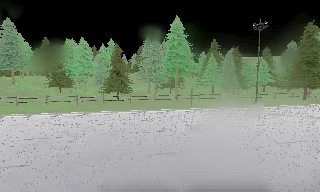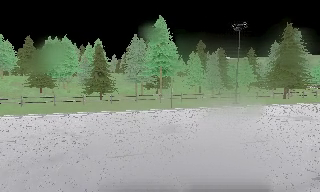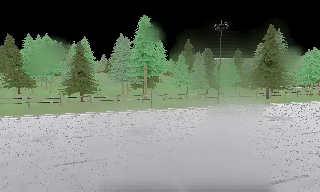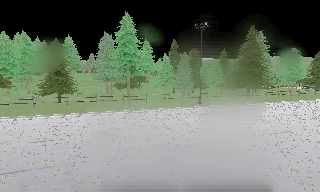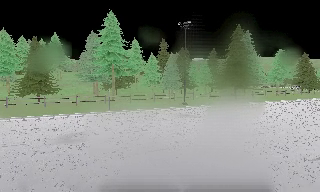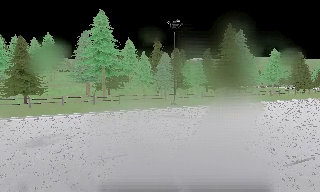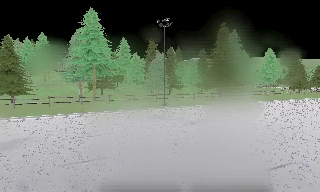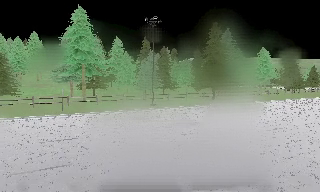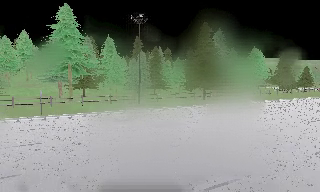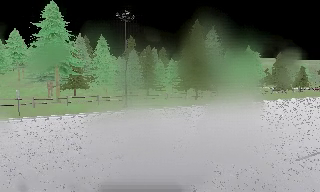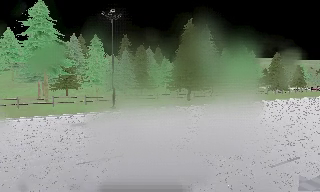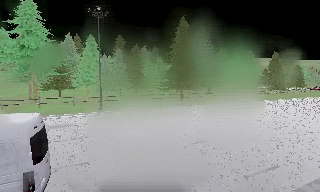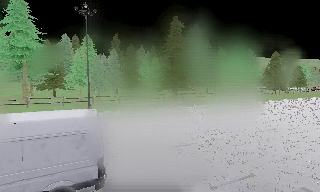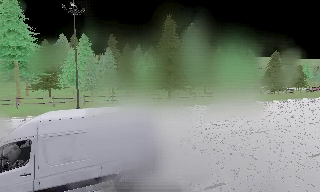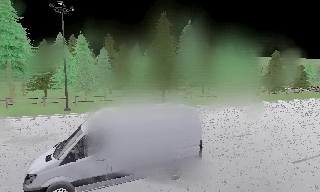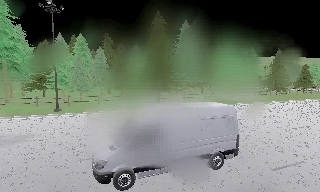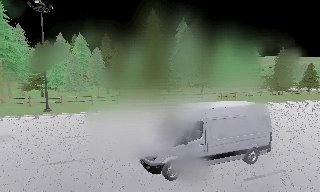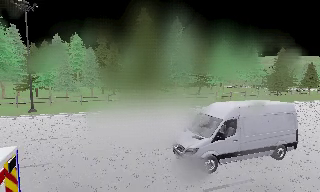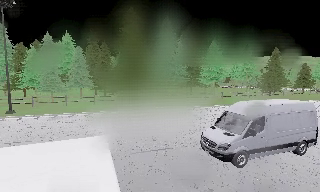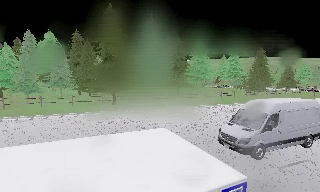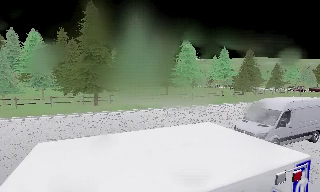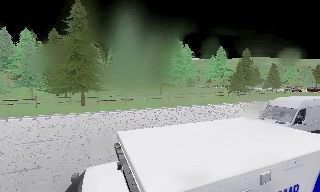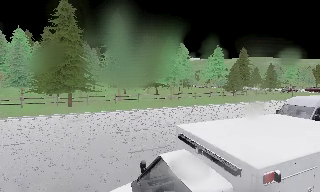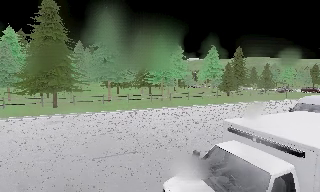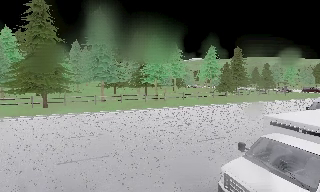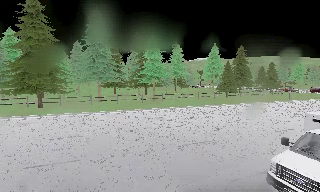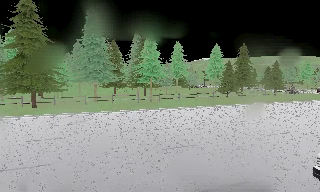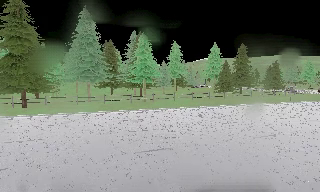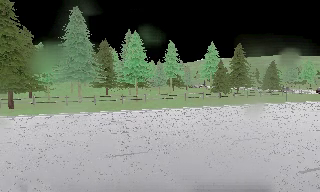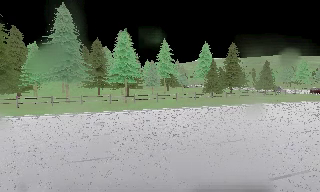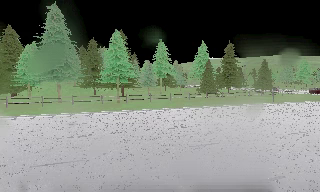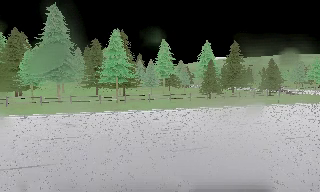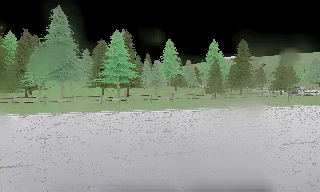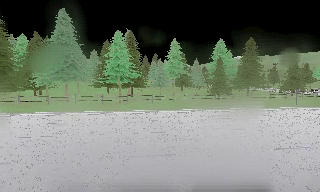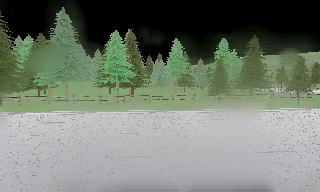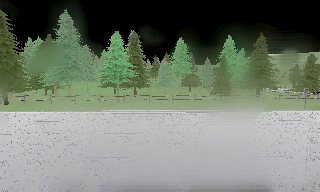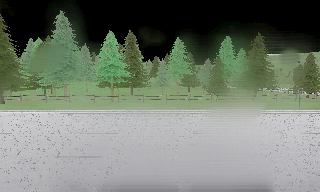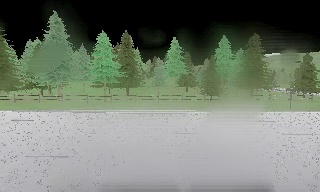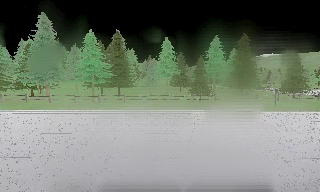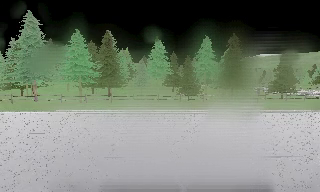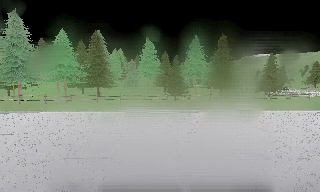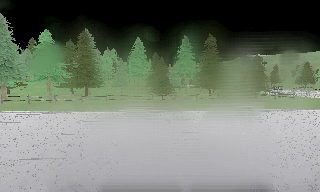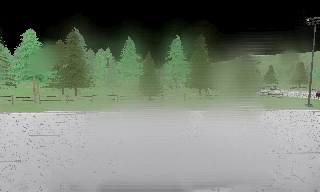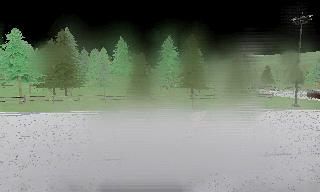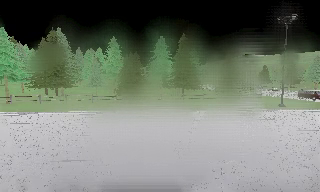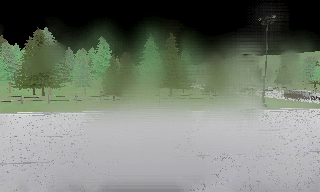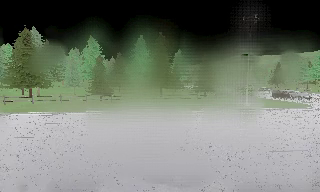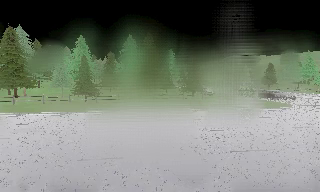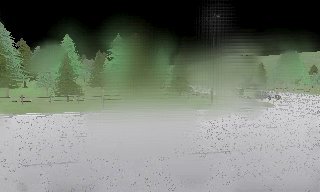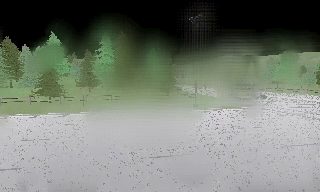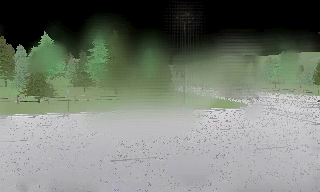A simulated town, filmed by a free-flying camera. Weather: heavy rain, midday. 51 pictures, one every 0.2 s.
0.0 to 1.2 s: The camera swings to its right by about 10 degrees, and the scene slides to the left. It travels to its right, about 10 m, so close, fixed things drift to the left.
1.2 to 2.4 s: The camera travels to its right and forward, about 10 m, so close, fixed things drift to the left.
2.4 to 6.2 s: The camera travels to its right, about 30 m, so close, fixed things drift to the left.
6.2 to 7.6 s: The camera pans to its left, which is counterclockwise from overhead, by about 15 degrees. It travels to its right, about 11 m, so close, fixed things drift to the left.
7.6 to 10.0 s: The scene slides to the left, as the camera pans about 10 degrees to its right. It travels to its right, about 20 m, so close, fixed things drift to the left.
The film runs backward here.
